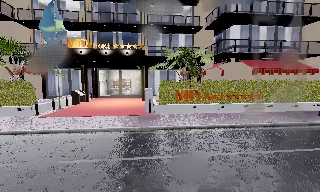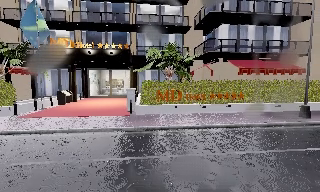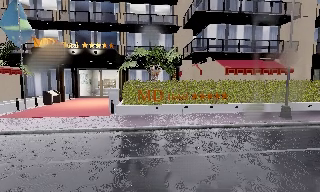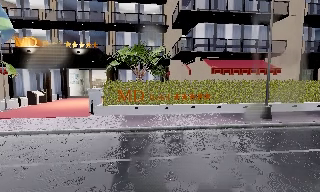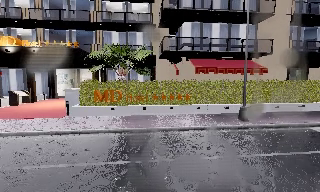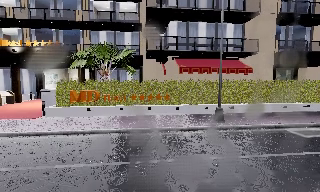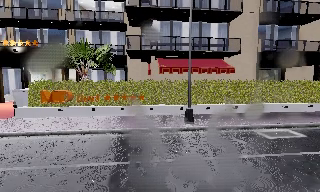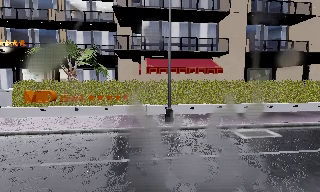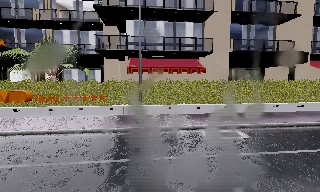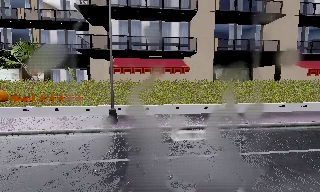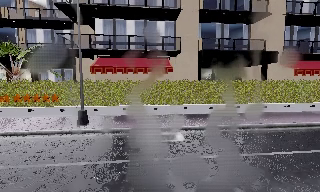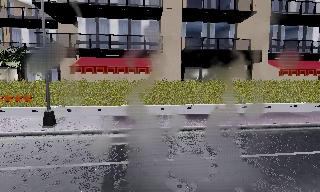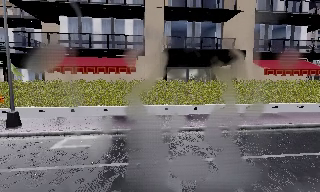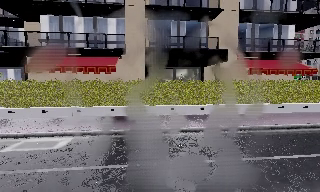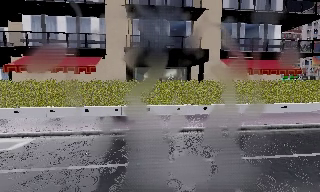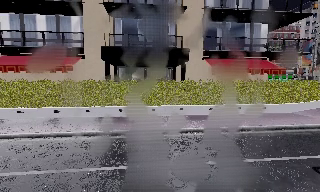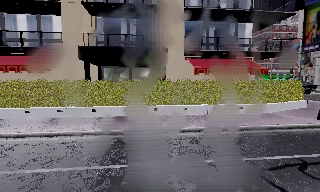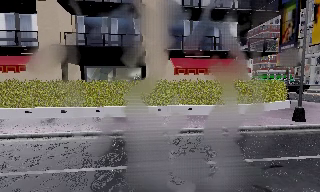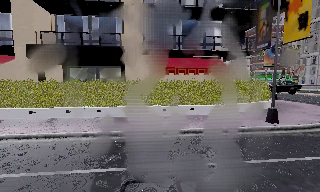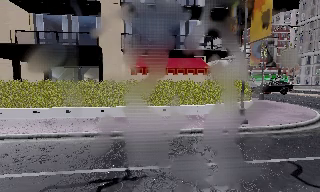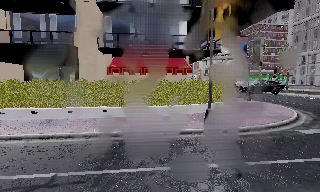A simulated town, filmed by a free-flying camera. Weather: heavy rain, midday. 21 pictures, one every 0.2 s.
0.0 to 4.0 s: The camera travels to its right, about 25 m, so close, fixed things drift to the left.
The film runs backward here.
